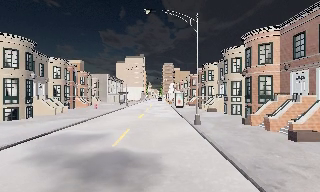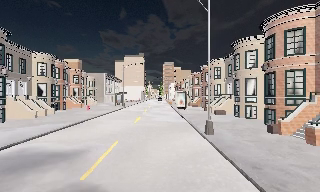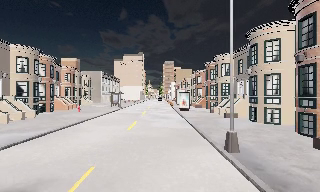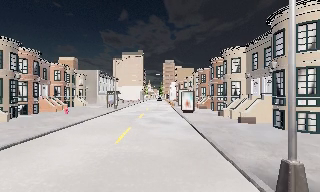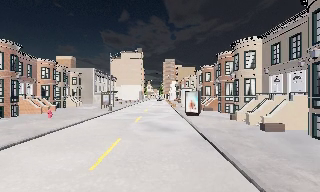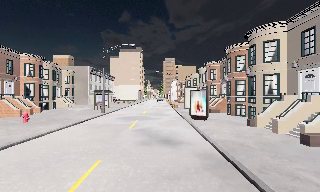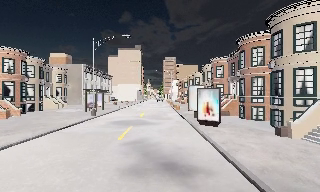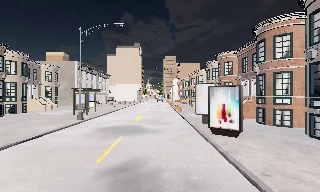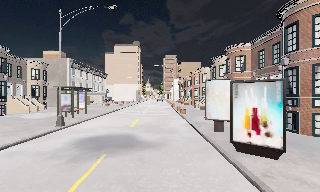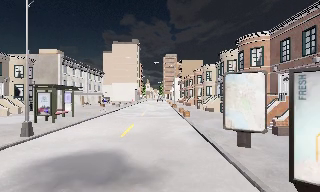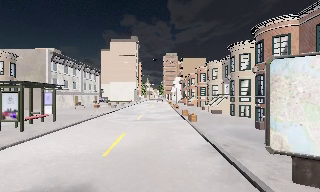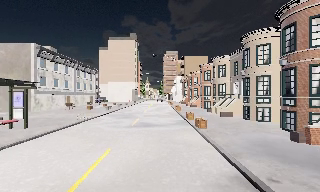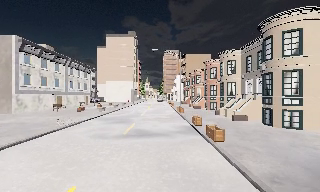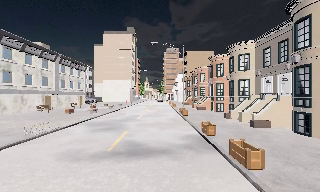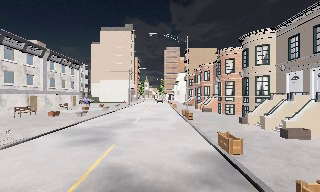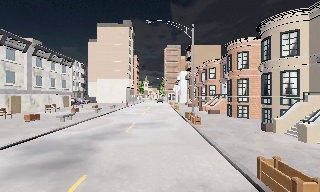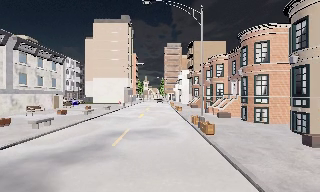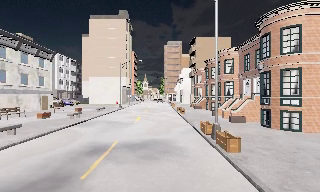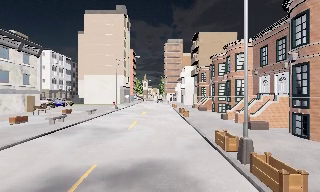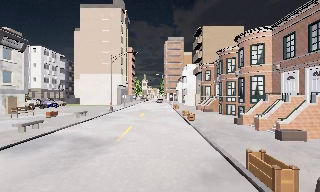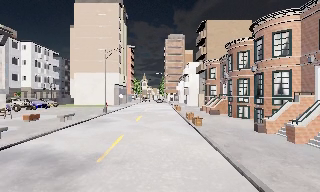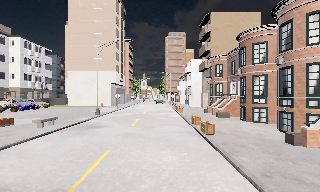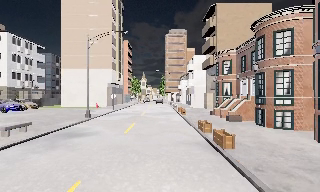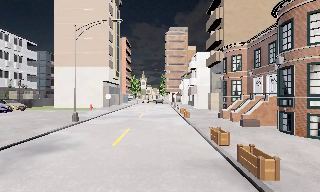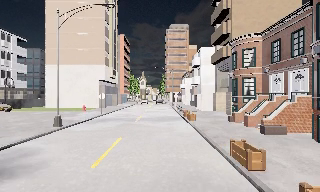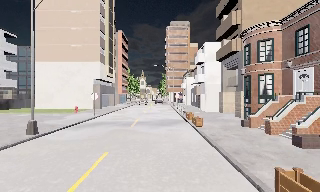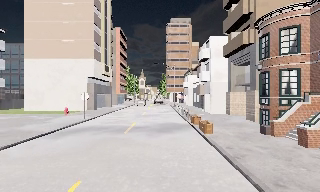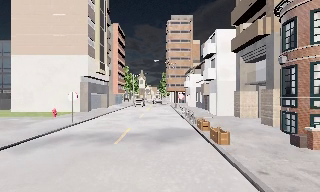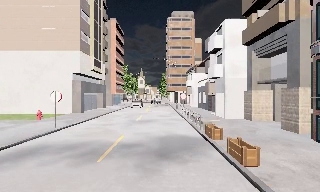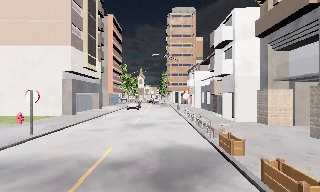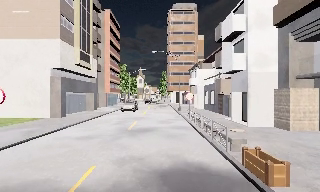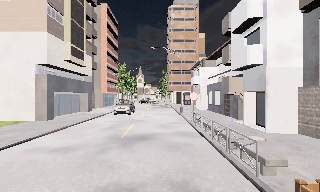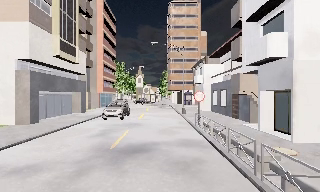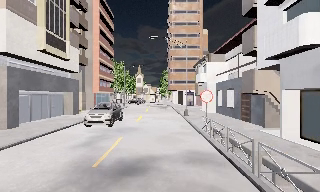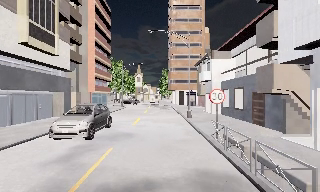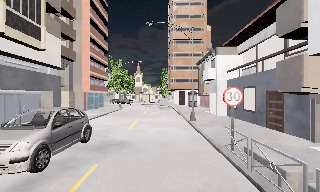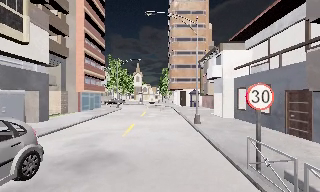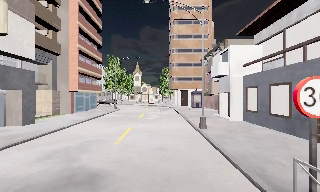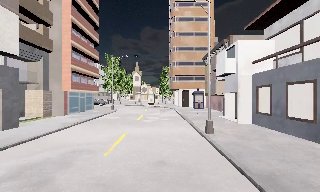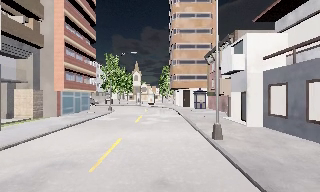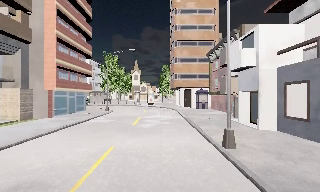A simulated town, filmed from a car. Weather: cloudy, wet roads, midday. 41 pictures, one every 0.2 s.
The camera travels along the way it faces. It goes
forward.
0.0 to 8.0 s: The camera travels forward, about 85 m, so what stands in front looms larger. It loses speed.
The film runs forward here.
